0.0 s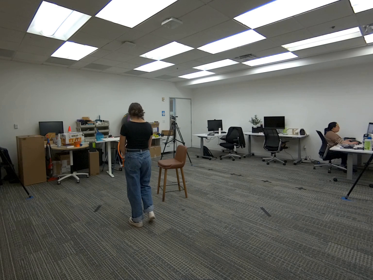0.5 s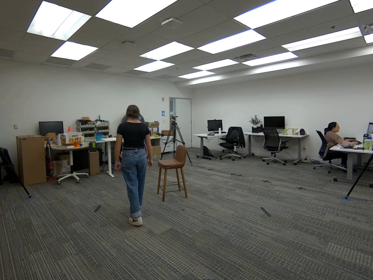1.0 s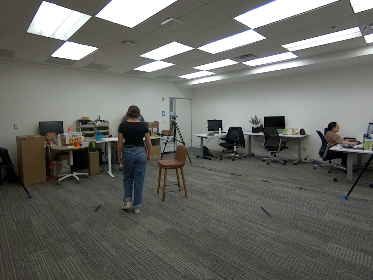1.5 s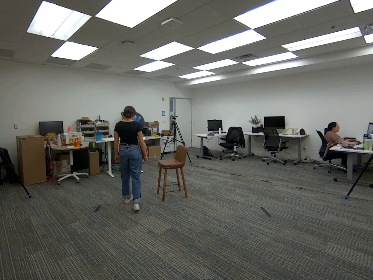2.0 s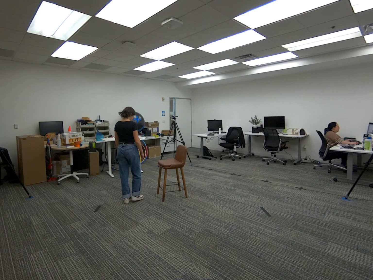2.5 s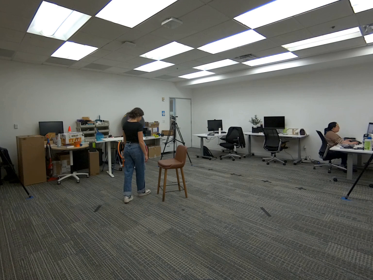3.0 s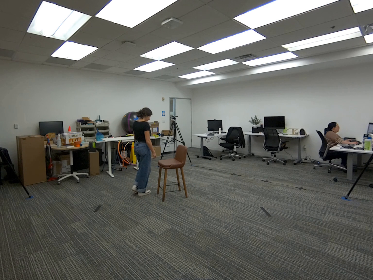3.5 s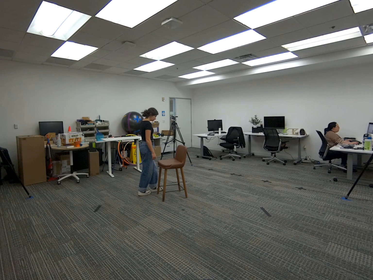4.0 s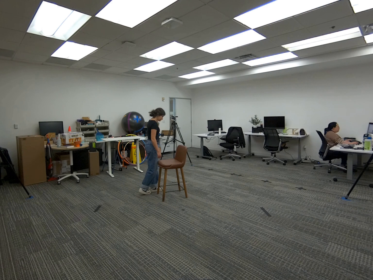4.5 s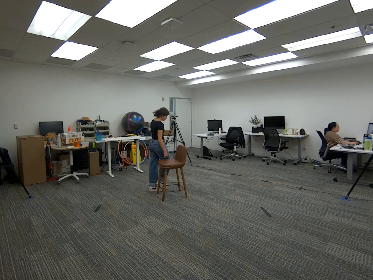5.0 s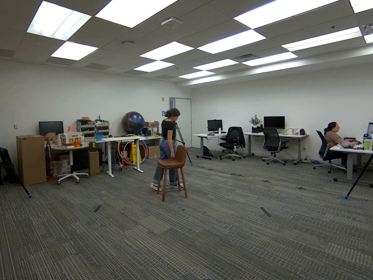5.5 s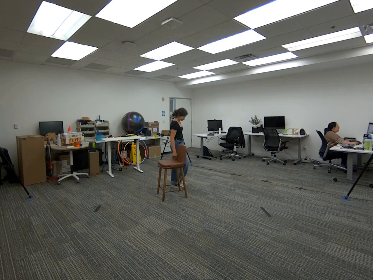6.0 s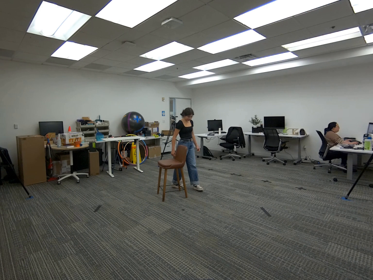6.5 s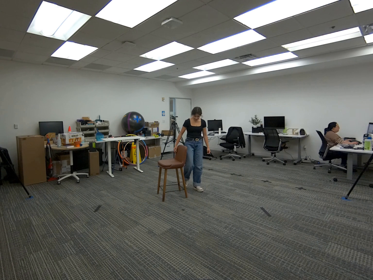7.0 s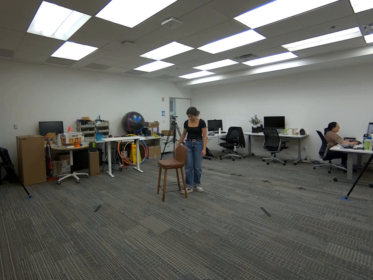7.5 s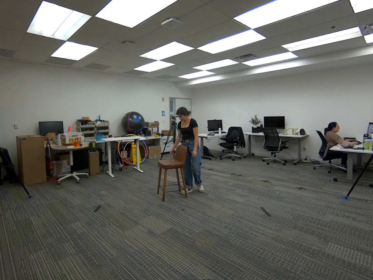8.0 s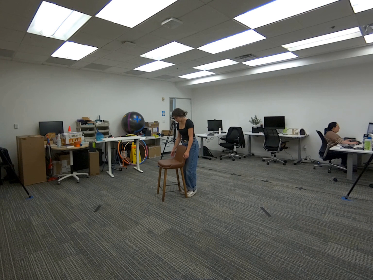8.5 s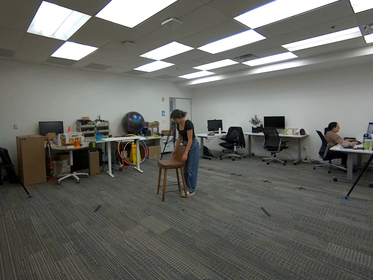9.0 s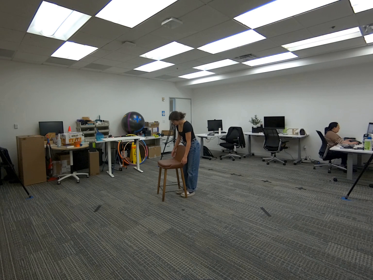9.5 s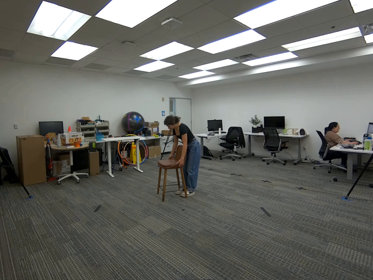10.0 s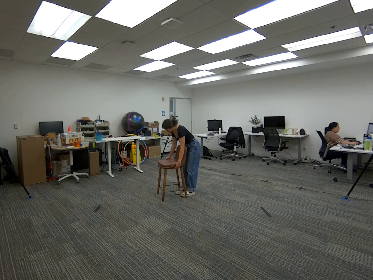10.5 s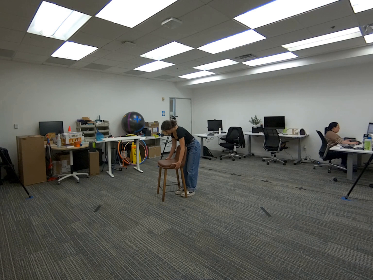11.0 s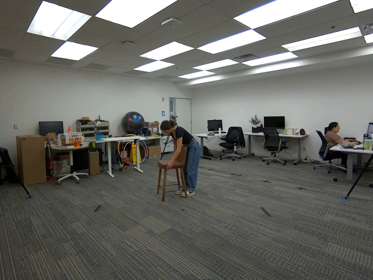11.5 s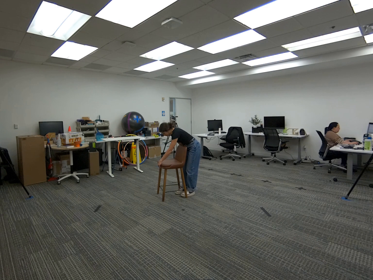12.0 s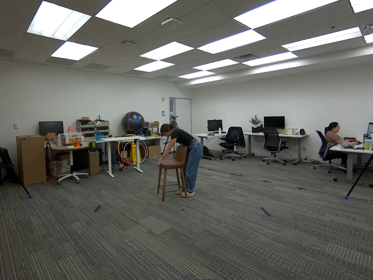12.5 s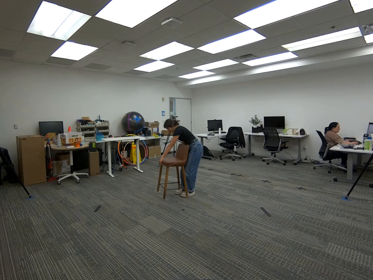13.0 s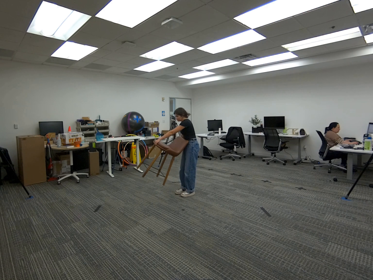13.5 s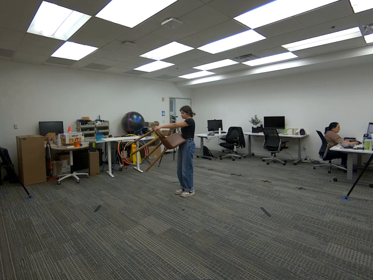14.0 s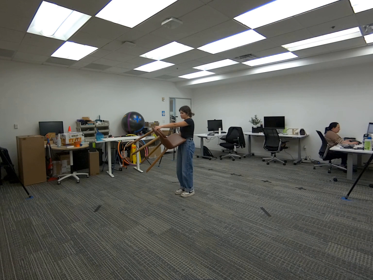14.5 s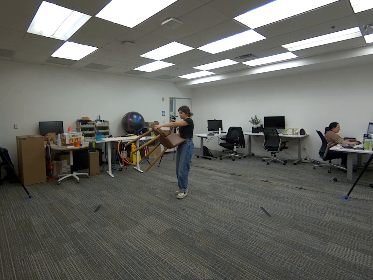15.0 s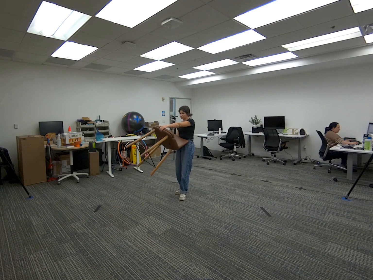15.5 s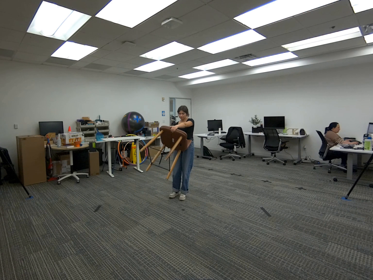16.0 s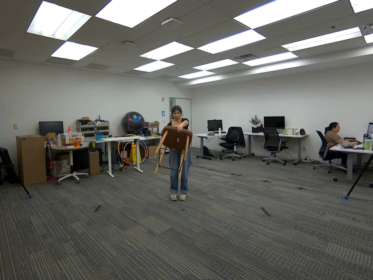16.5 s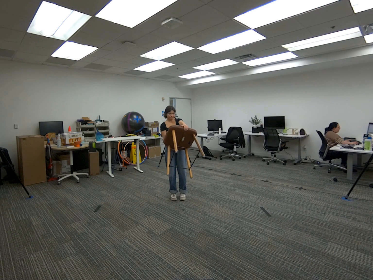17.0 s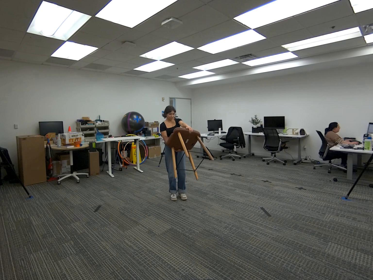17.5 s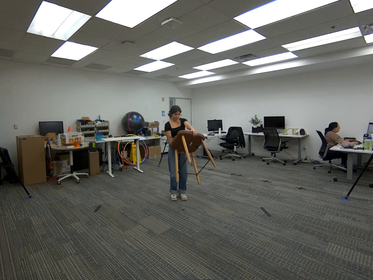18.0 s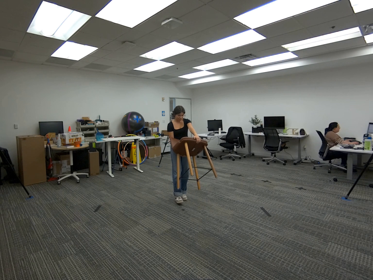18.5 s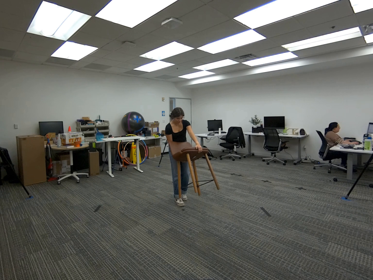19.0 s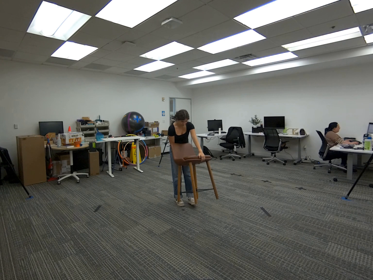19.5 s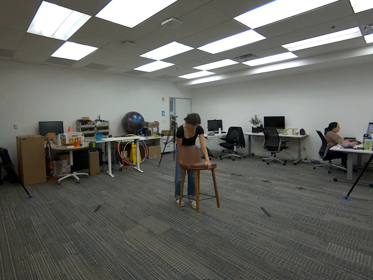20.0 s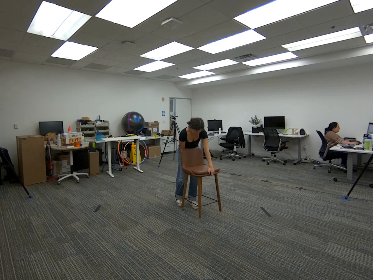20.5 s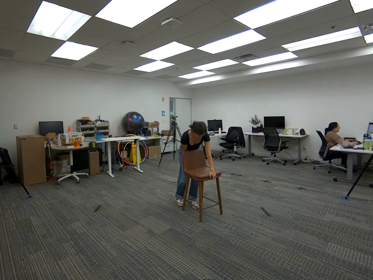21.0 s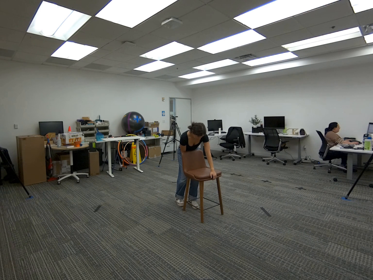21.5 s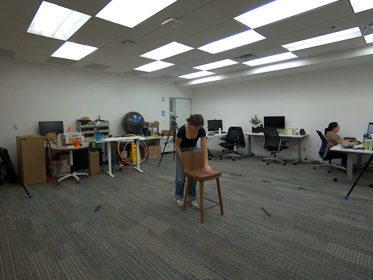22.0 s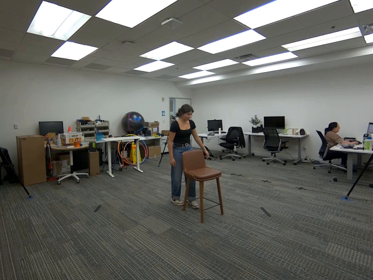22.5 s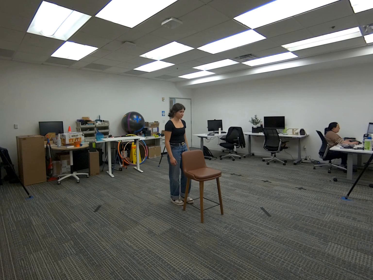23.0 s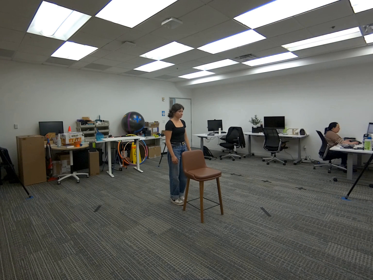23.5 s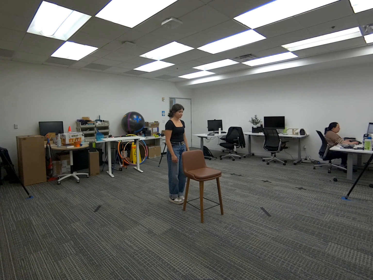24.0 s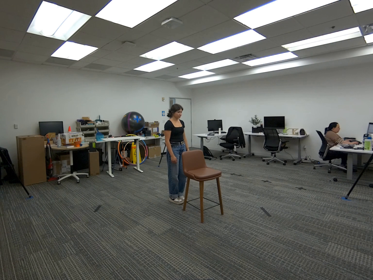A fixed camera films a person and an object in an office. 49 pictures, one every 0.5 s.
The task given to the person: Walk over to the tall bar stool and grasp the stool with both hands rotating the bar stool 90° and then placing the tall bar stool back on the ground.
